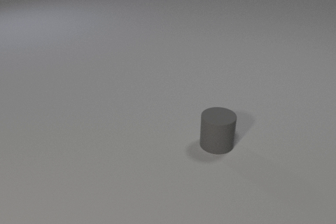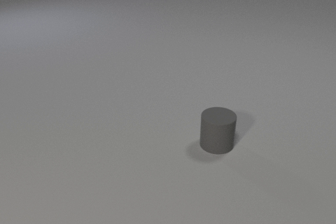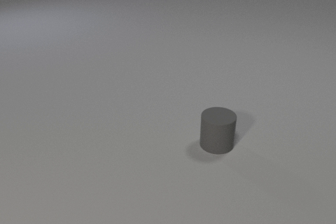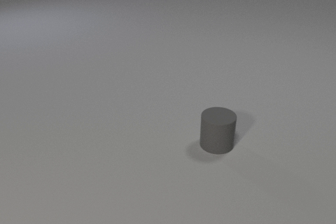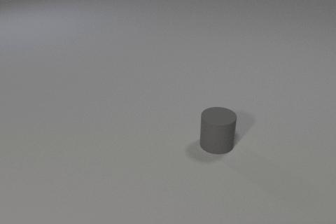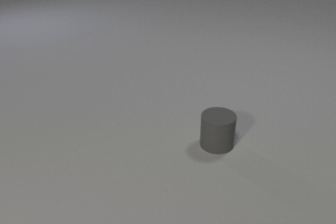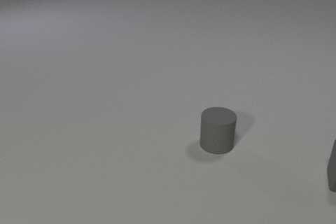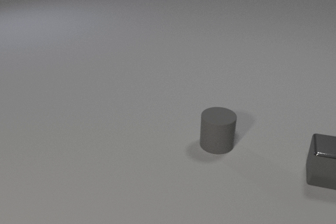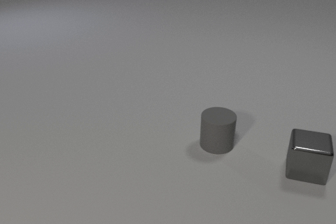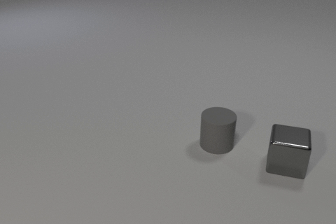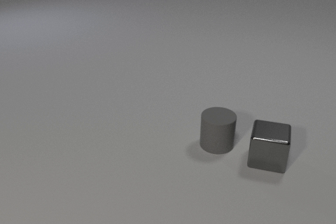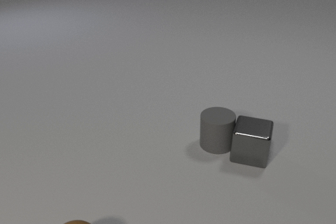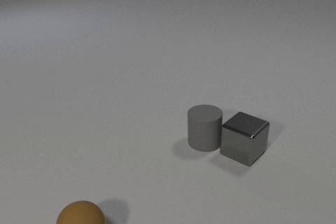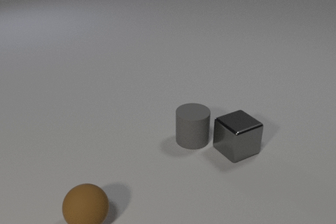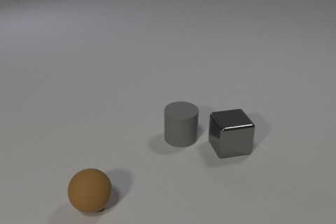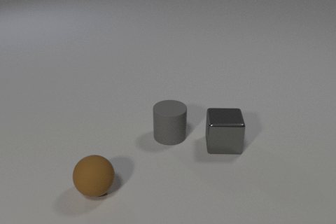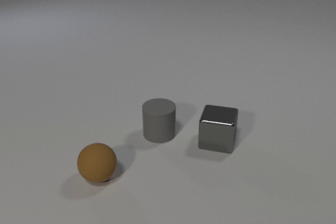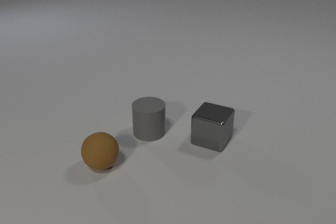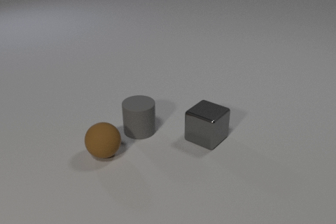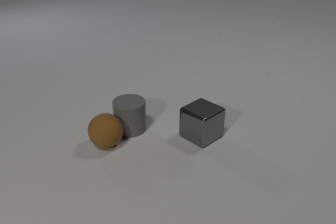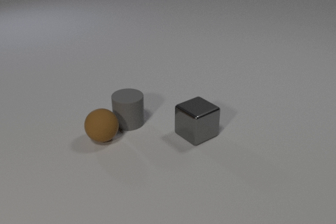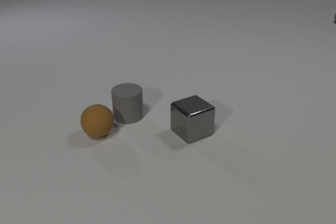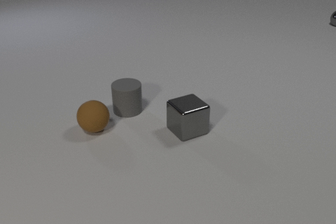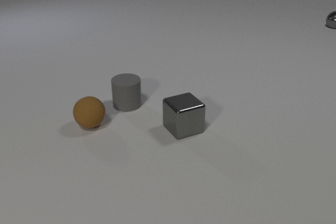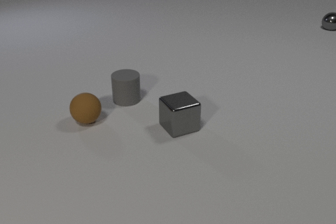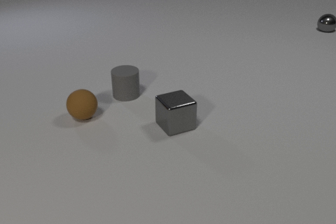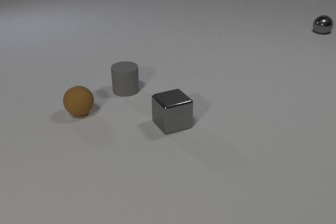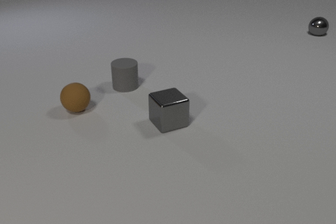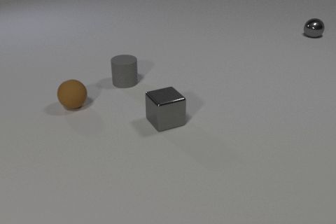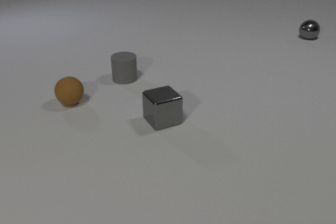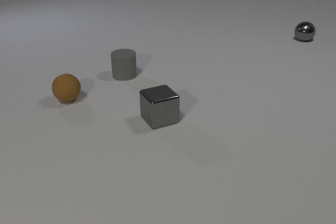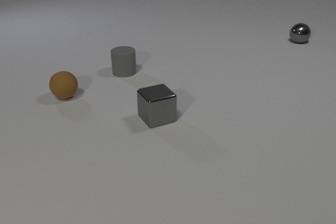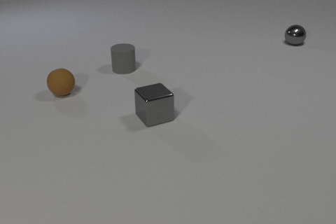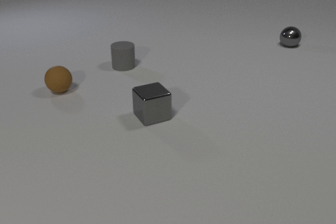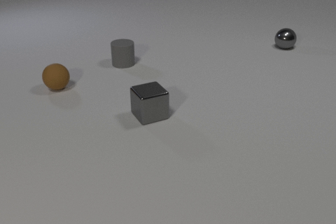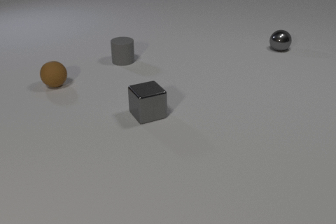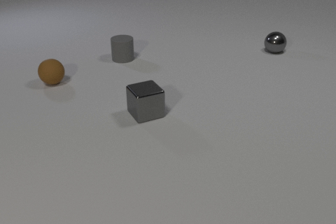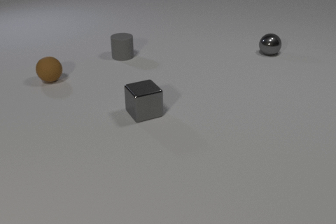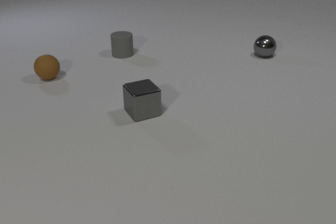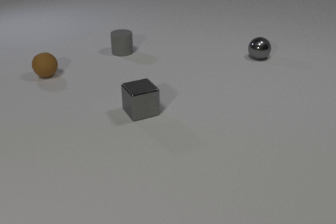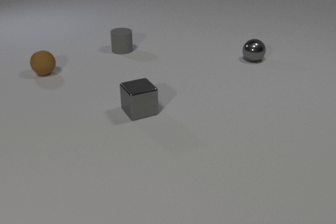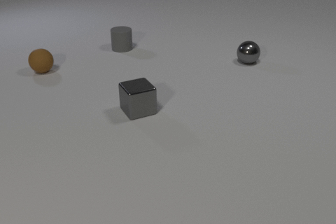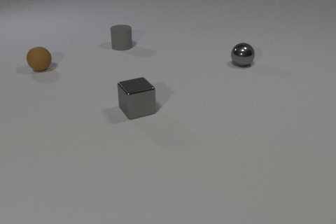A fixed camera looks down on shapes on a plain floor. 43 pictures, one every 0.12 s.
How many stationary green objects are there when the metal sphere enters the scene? 0.
What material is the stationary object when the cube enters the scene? rubber.
Are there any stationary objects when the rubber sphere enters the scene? no.
0.00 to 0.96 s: The gray metal cube comes in at the right edge, slides to the left.
0.96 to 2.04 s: The gray metal cube slides to the left, spins clockwise seen from above by about 105 degrees, its near face sliding to the left. The gray rubber cylinder slides to the left. The brown rubber sphere comes in at the bottom edge, rolls away from the camera. The gray metal cube and the gray rubber cylinder collide.
2.04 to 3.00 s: The gray metal cube slides to the left and away from the camera, spins clockwise seen from above by about 30 degrees, its near face sliding to the left. The gray rubber cylinder slides away from the camera. The gray metal sphere comes in at the right edge, rolls toward the camera and to the left. The brown rubber sphere rolls away from the camera. The gray rubber cylinder and the brown rubber sphere collide.
3.00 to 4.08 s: The gray metal cube slides to the left and away from the camera. The gray rubber cylinder slides away from the camera. The gray metal sphere rolls toward the camera and to the left. The brown rubber sphere rolls away from the camera.
4.08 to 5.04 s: The gray metal cube slides to the left and away from the camera. The gray rubber cylinder slides away from the camera. The gray metal sphere rolls toward the camera and to the left. The brown rubber sphere rolls away from the camera.
